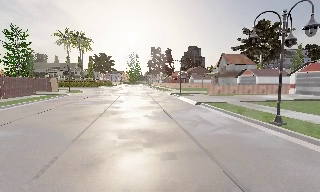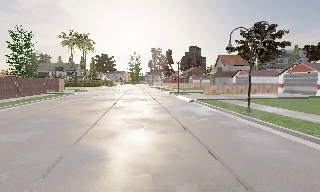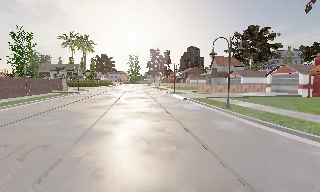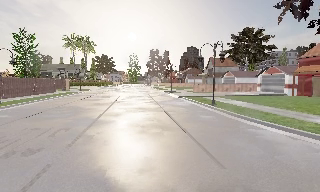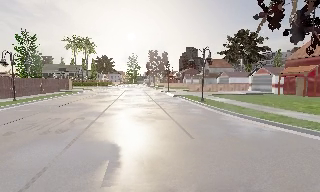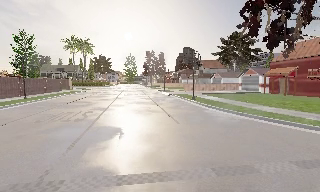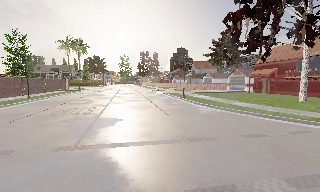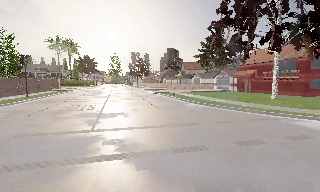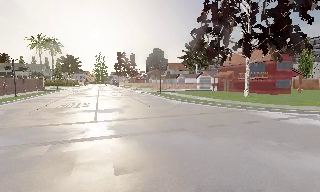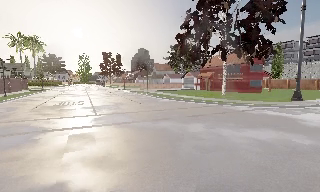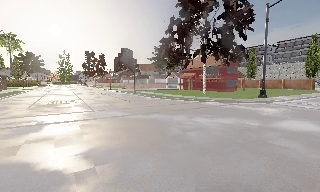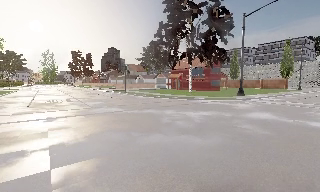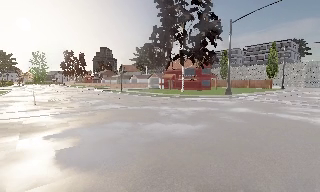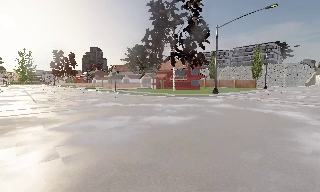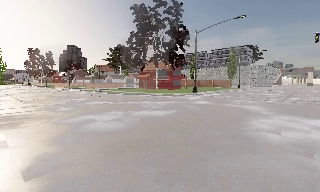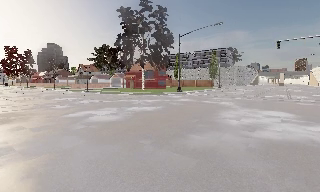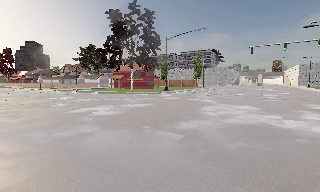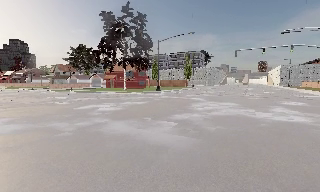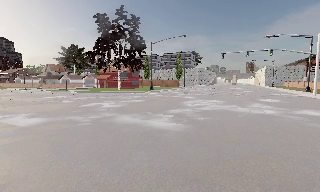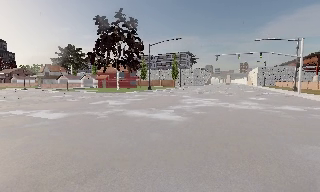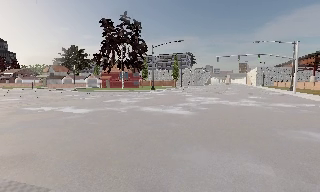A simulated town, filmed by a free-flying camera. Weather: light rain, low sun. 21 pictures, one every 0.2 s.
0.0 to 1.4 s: The camera travels backward, about 13 m, so what stands in front gets smaller.
1.4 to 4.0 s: The camera pans to its right, which is clockwise from overhead, by about 50 degrees. It travels backward, about 20 m.
The film runs backward here.
